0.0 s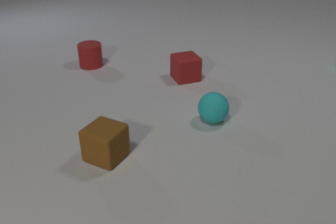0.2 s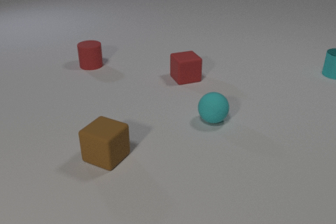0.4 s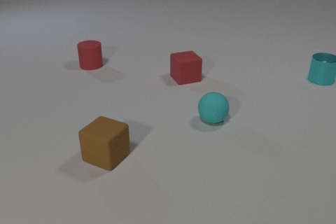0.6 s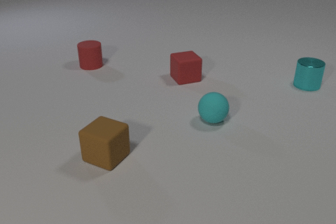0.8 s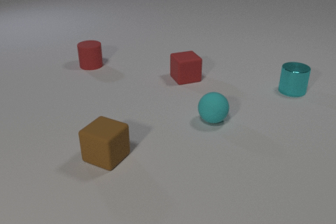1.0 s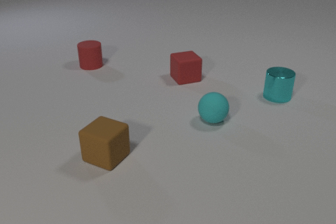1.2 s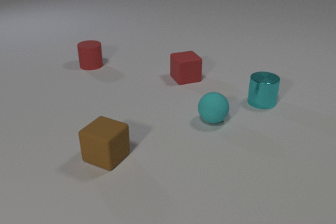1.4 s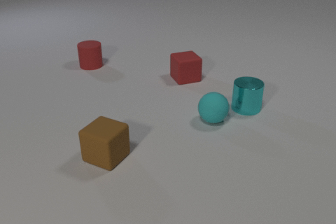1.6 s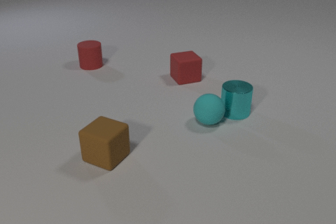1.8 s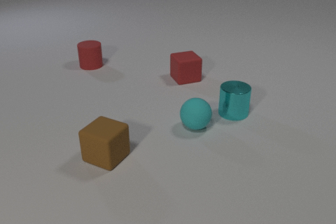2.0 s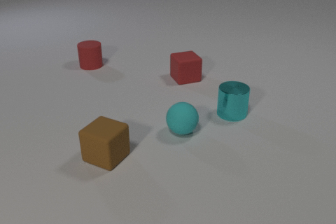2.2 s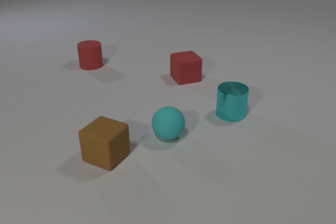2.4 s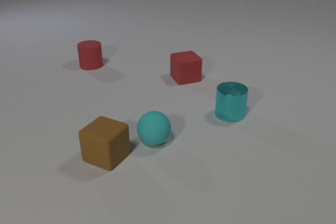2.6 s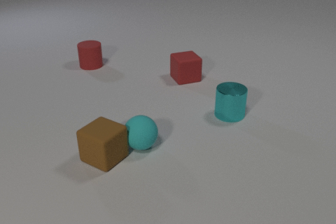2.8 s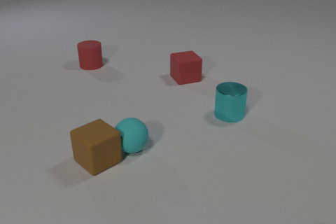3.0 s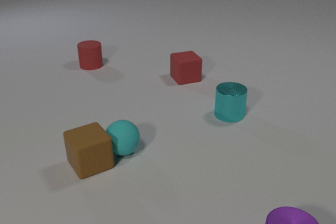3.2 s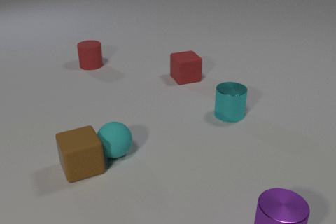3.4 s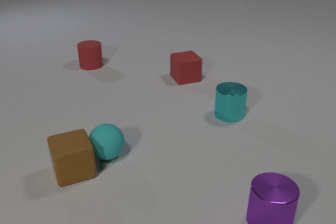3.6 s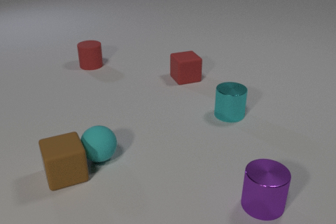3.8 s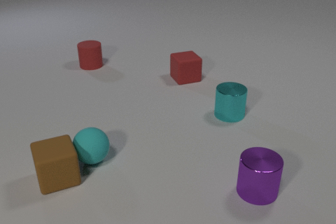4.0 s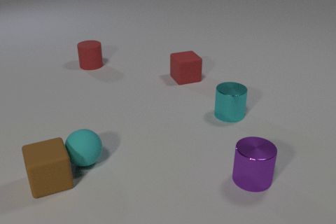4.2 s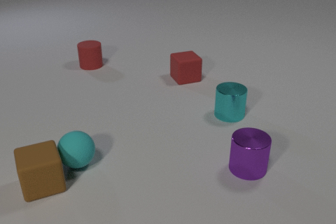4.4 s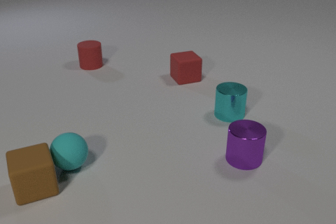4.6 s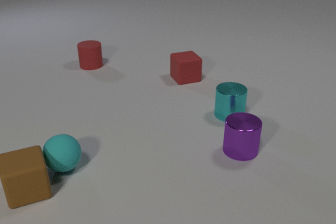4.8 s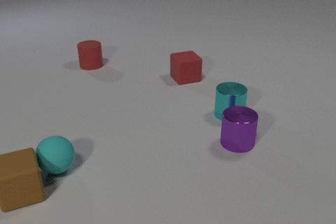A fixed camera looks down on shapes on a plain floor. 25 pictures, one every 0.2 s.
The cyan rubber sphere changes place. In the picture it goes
to the left.
0.0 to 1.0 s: The cyan metal cylinder slides toward the camera and to the left.
1.0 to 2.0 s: The cyan metal cylinder slides toward the camera and to the left. The cyan rubber sphere rolls to the left and toward the camera. The cyan metal cylinder and the cyan rubber sphere collide.
2.0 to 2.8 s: The cyan rubber sphere rolls to the left and toward the camera. The brown rubber cube slides to the left. The cyan rubber sphere and the brown rubber cube collide.
2.8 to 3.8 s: The cyan rubber sphere rolls to the left. The purple metal cylinder comes in at the bottom edge, slides away from the camera. The brown rubber cube slides to the left and toward the camera.
3.8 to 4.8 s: The cyan rubber sphere rolls to the left. The purple metal cylinder slides away from the camera. The brown rubber cube slides to the left.
What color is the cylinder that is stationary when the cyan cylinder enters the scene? red.
What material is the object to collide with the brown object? rubber.
How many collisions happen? 2.
